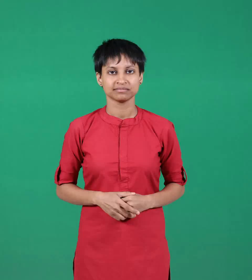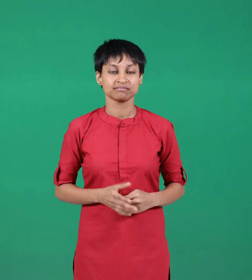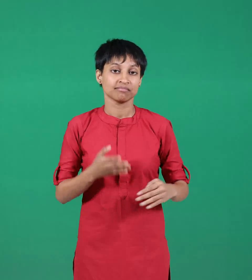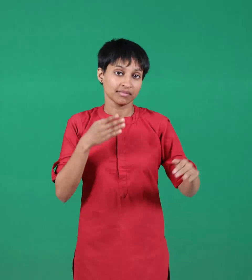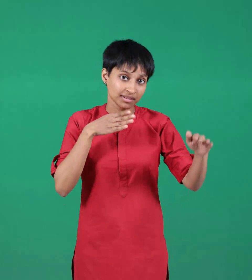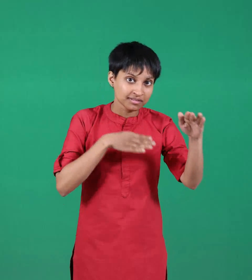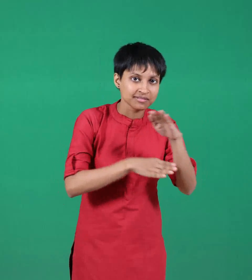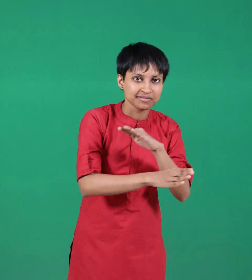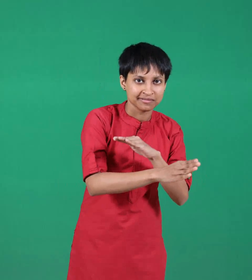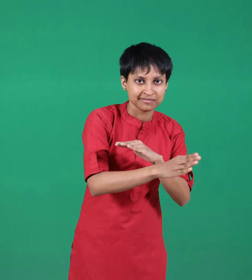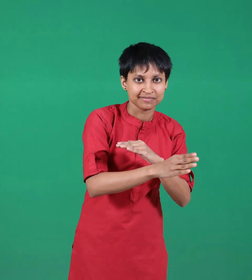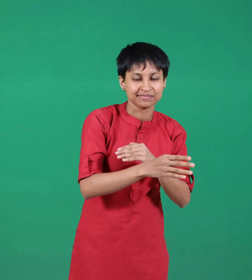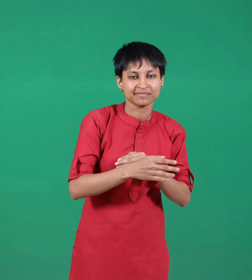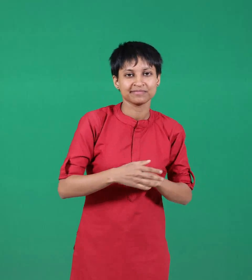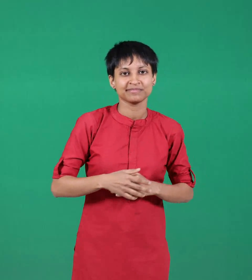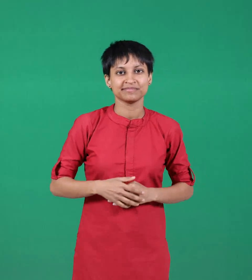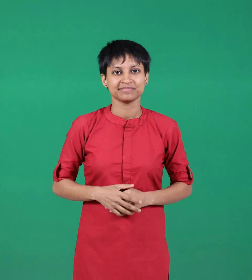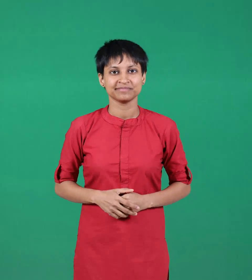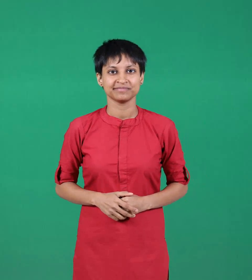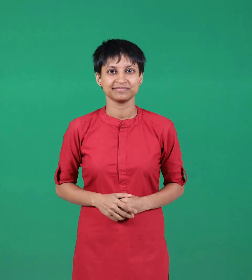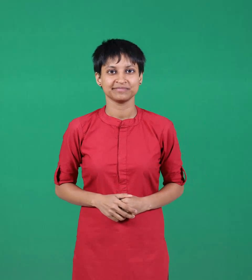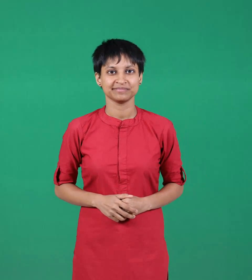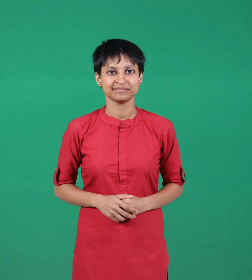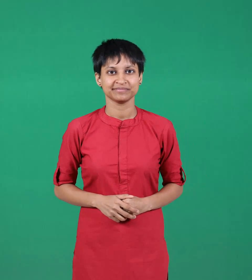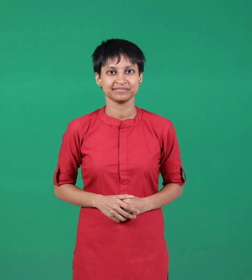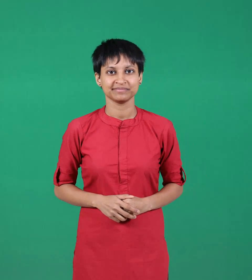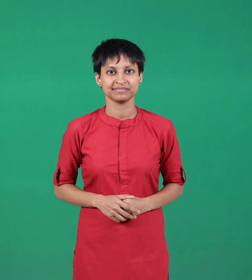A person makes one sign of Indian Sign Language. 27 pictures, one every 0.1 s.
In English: enter
